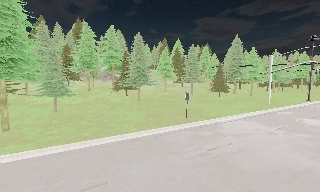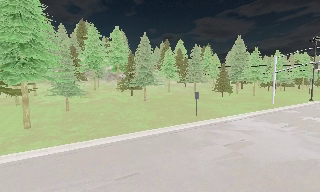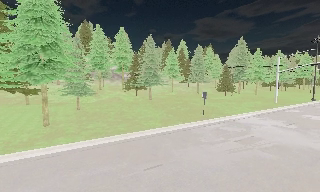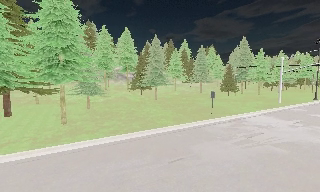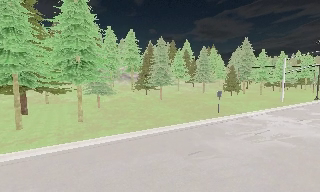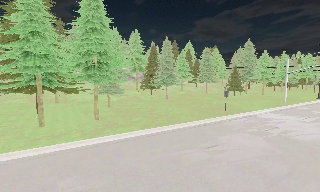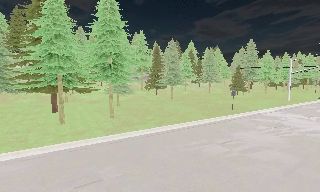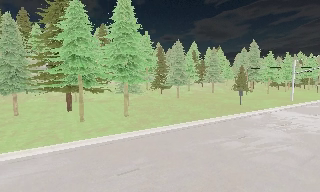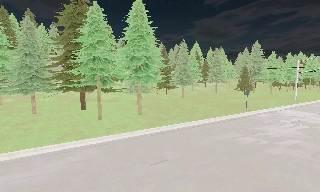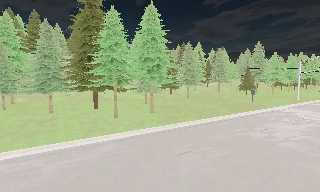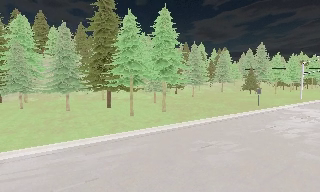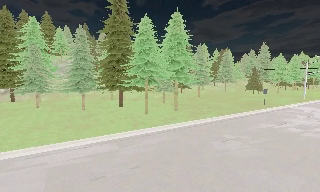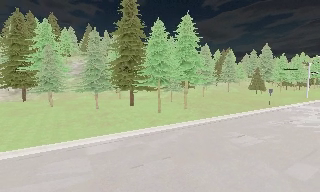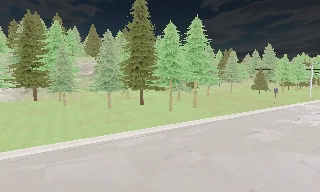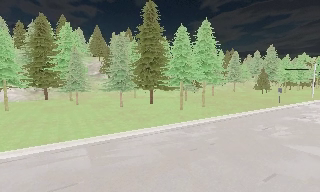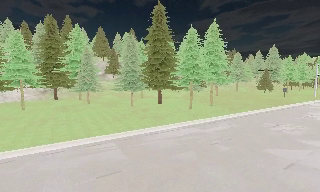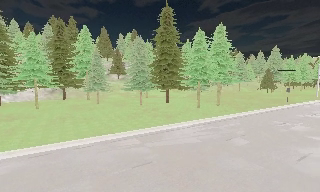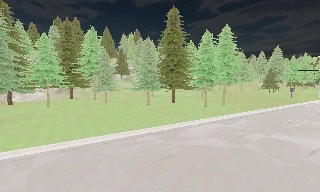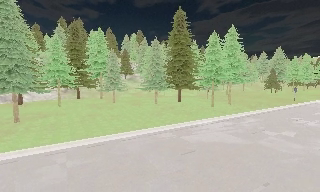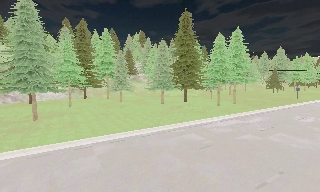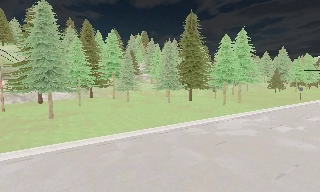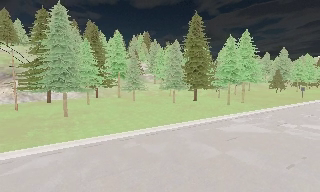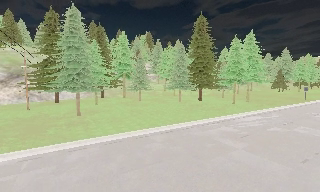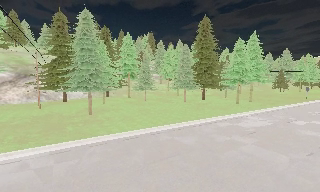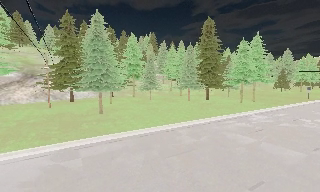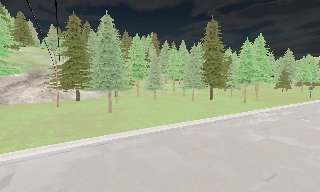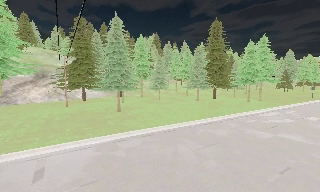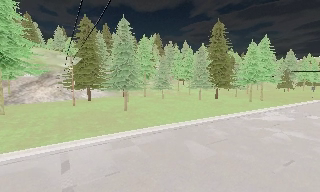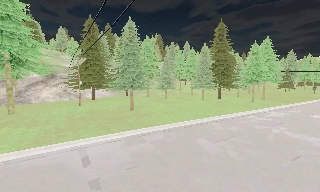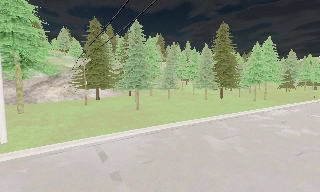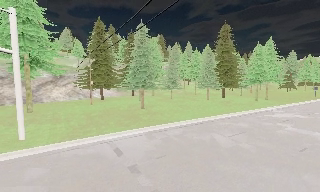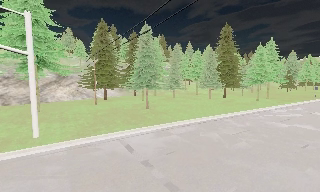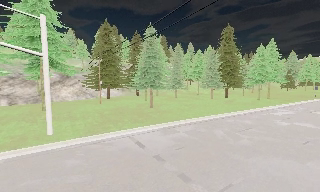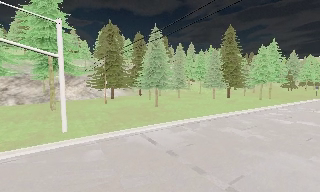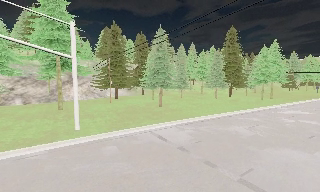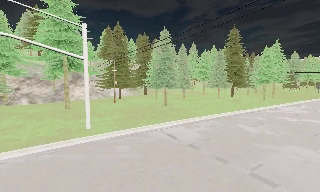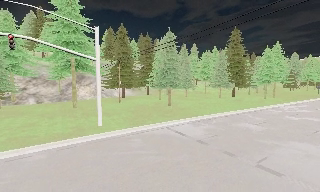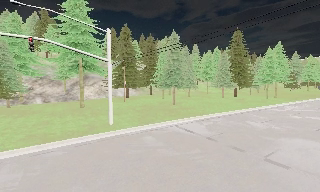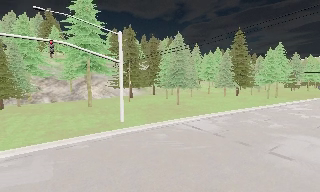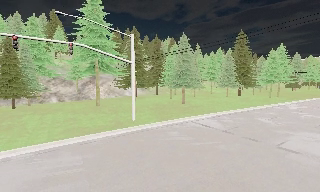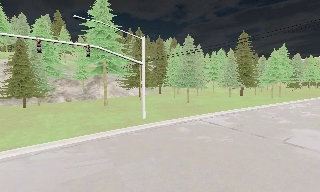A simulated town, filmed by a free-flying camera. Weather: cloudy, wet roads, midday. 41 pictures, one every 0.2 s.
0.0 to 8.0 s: The camera travels to its left and backward, about 50 m, so close, fixed things drift to the right. It loses speed.
The film runs forward here.
